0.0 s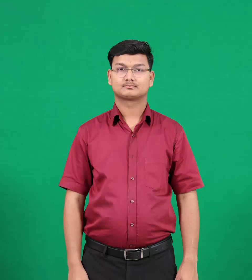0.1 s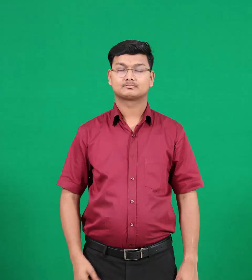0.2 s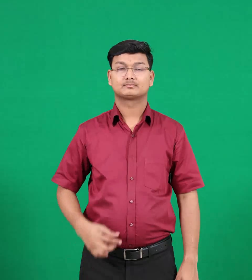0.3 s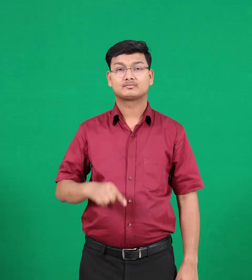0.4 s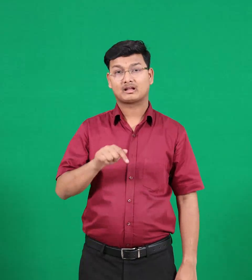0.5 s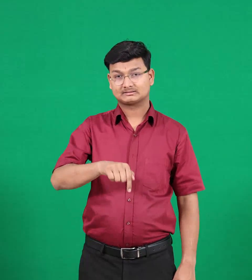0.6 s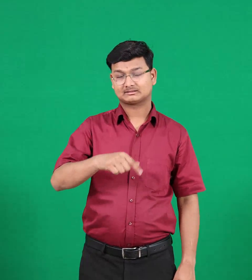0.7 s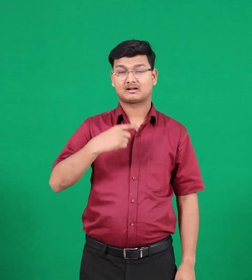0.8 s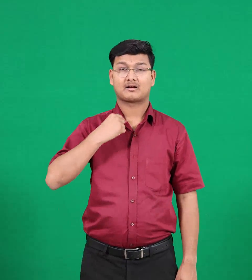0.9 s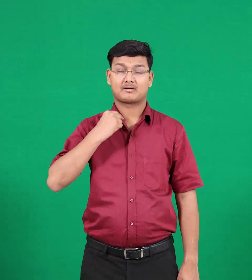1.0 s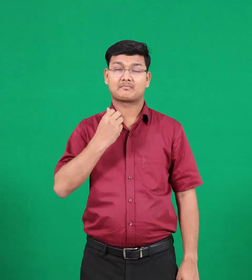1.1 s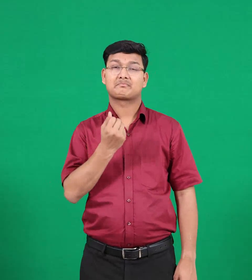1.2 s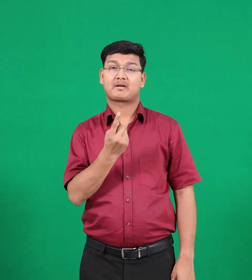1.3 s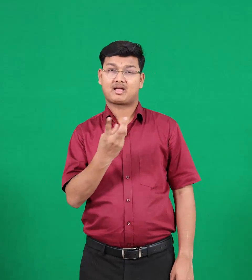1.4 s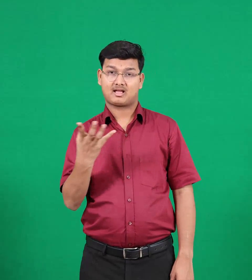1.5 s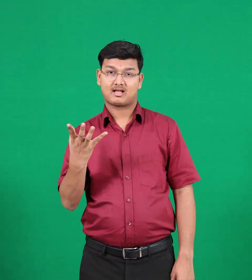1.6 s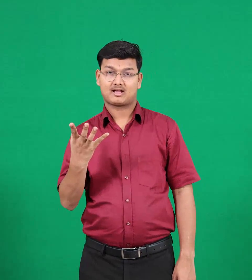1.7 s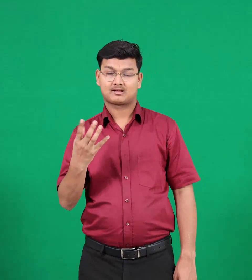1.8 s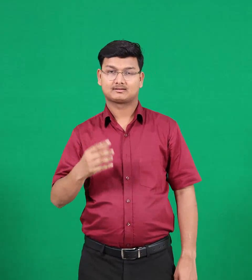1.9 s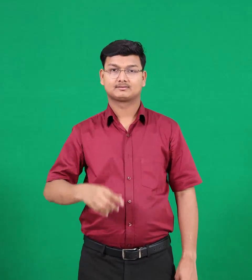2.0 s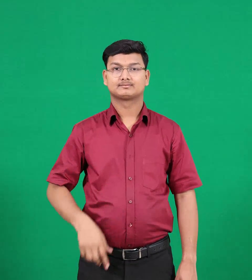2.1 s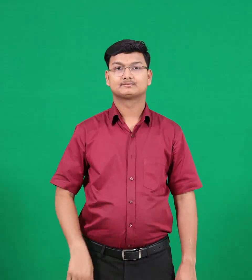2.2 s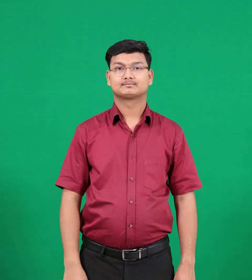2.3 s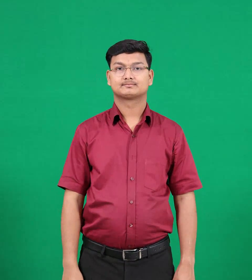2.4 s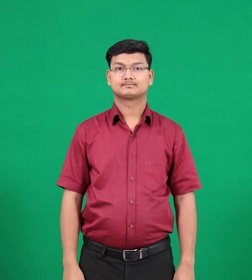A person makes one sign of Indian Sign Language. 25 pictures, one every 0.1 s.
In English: clothing
